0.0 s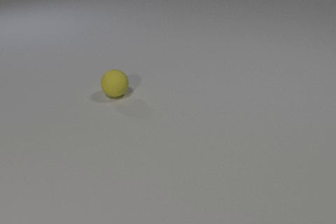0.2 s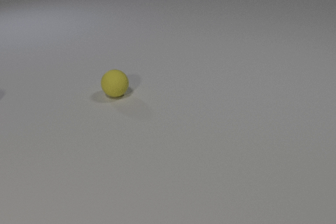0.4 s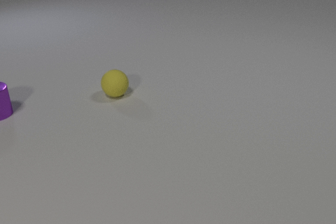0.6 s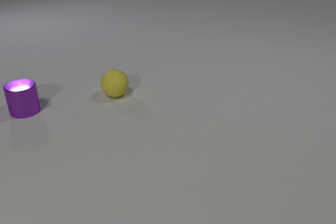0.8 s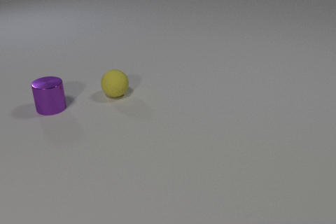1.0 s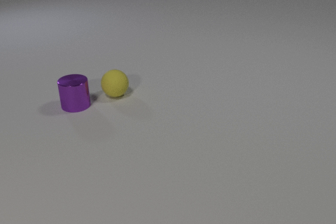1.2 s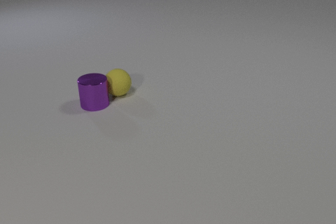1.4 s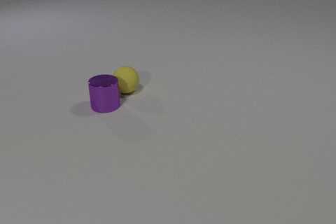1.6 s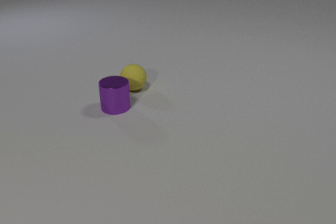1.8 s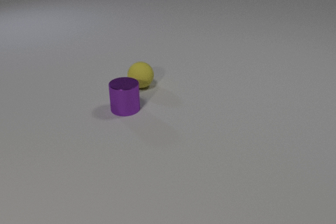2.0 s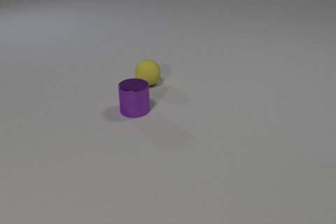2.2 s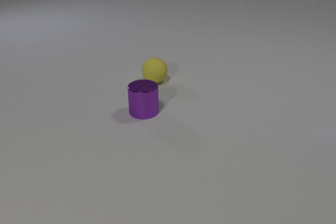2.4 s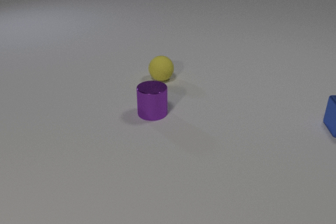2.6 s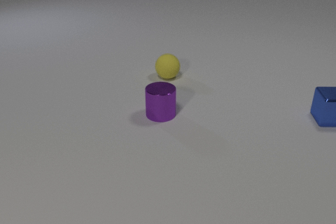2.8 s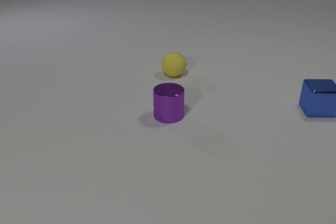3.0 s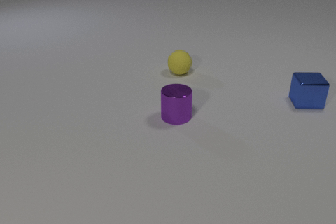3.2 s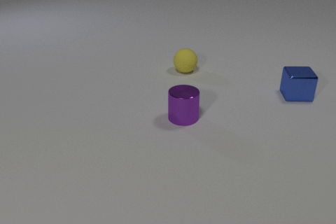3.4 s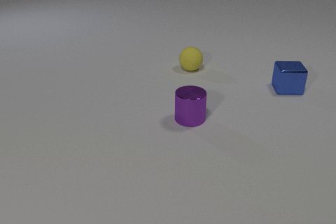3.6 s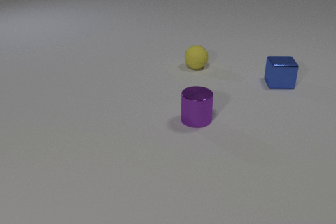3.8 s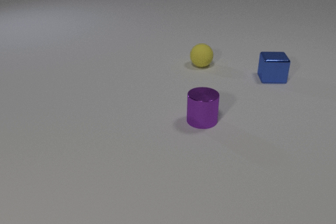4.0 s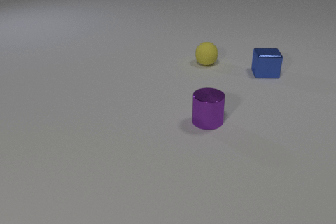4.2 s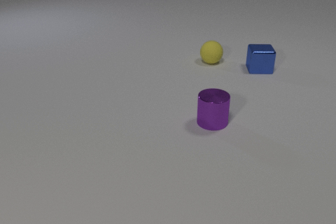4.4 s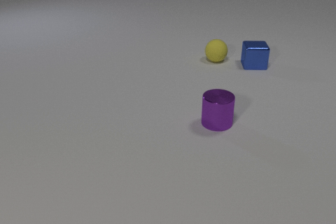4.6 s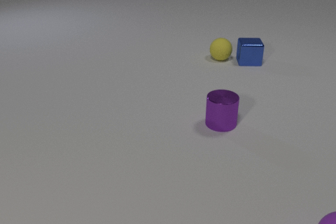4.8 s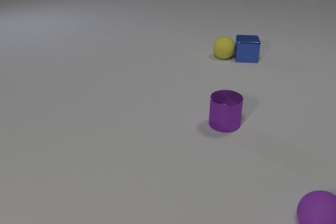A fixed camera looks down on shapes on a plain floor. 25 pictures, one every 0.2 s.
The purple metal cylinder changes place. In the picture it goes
to the right.
0.0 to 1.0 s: The purple metal cylinder comes in at the left edge, slides to the right.
1.0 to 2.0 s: The purple metal cylinder slides to the right. The yellow rubber sphere rolls to the right and away from the camera. The purple metal cylinder and the yellow rubber sphere collide.
2.0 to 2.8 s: The purple metal cylinder slides to the right. The yellow rubber sphere rolls to the right and away from the camera. The blue metal cube comes in at the right edge, slides away from the camera and to the left.
2.8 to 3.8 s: The purple metal cylinder slides to the right. The yellow rubber sphere rolls to the right and away from the camera. The blue metal cube slides away from the camera and to the left.
3.8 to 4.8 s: The purple metal cylinder slides to the right. The yellow rubber sphere rolls away from the camera and to the right. The purple rubber sphere comes in at the bottom edge, rolls away from the camera and to the left. The blue metal cube slides away from the camera and to the left. The yellow rubber sphere and the blue metal cube collide.
How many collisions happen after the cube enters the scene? 1.
How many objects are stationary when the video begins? 1.
What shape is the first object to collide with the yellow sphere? cylinder.
